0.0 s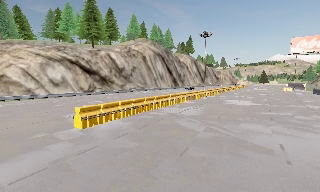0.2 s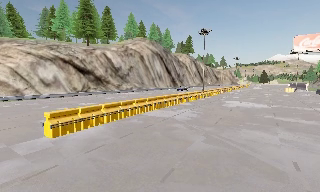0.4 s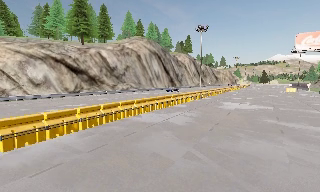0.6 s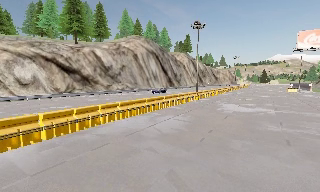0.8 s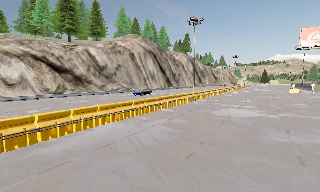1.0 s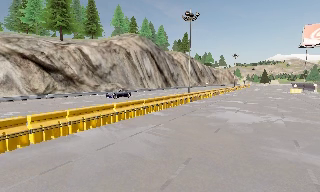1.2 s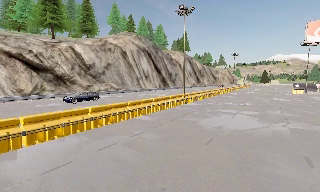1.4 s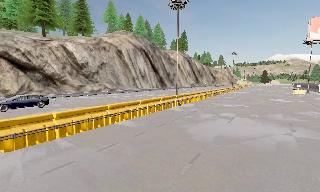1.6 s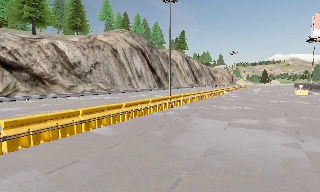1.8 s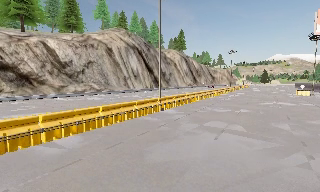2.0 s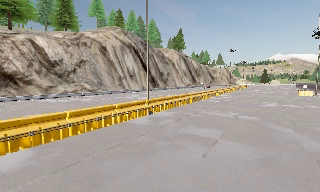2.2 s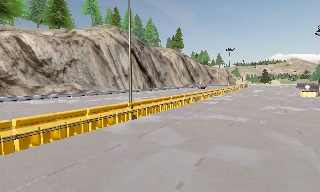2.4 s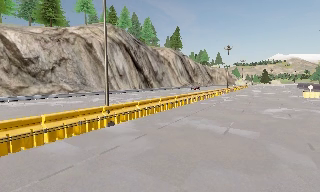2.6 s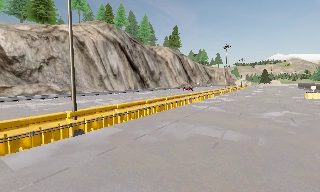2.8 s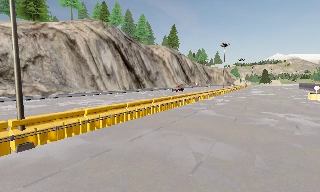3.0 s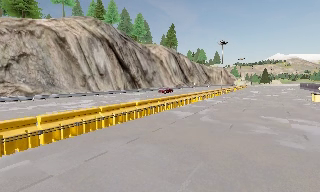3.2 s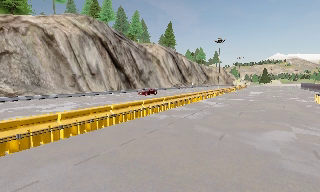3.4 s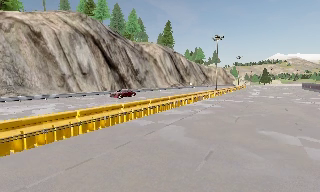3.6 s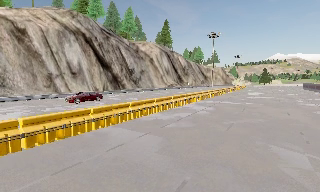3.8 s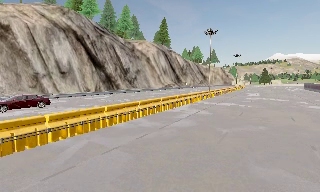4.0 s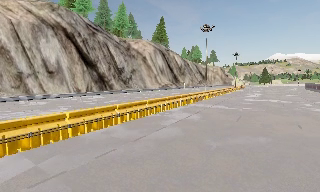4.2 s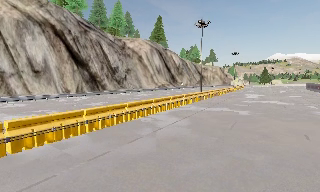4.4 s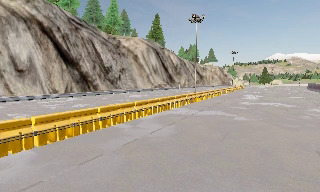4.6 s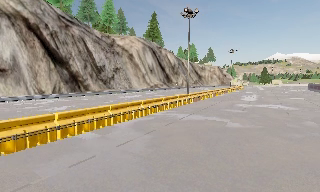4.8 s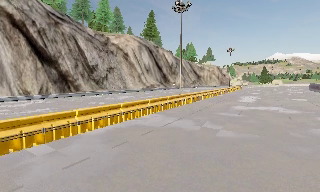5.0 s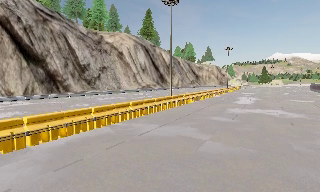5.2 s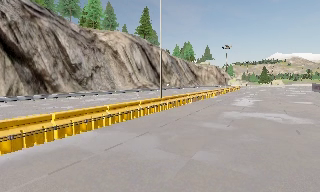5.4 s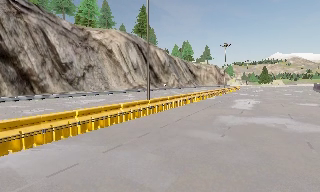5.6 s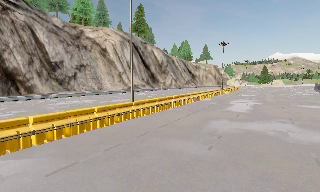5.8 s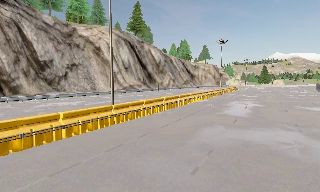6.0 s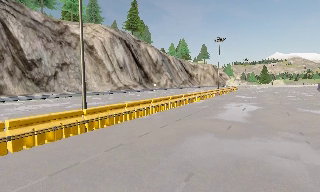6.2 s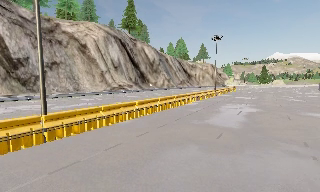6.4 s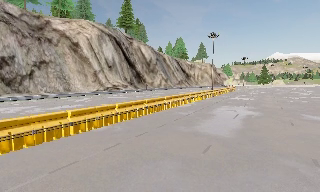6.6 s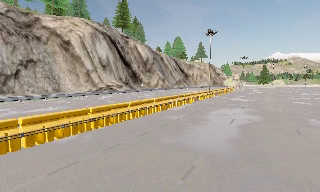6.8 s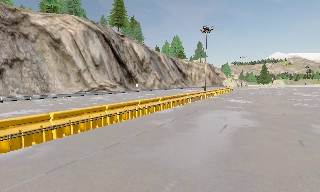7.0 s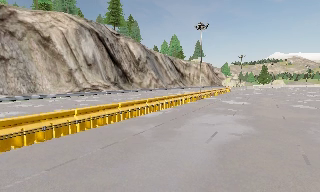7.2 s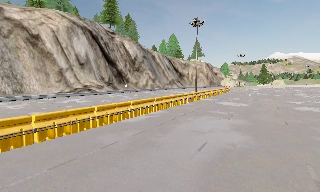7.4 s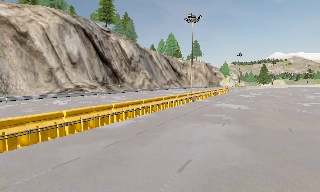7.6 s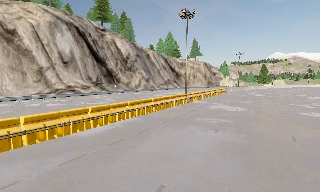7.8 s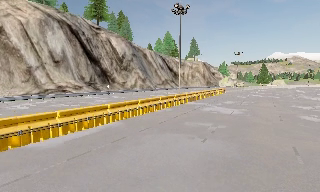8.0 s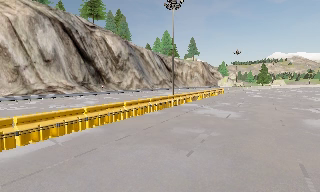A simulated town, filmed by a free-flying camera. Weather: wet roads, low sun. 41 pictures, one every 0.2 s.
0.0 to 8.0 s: The camera travels forward and to its right, about 80 m, so what stands in front looms larger.
The film runs forward here.
